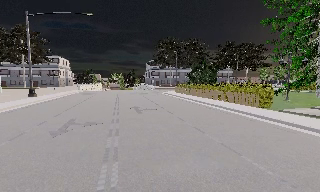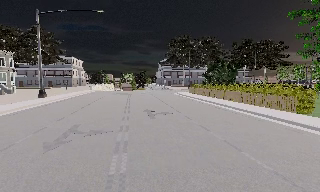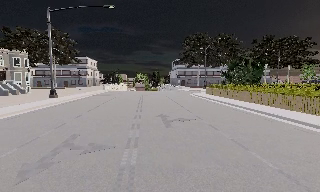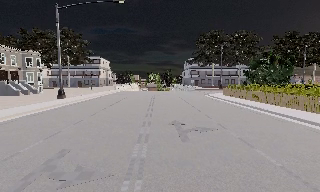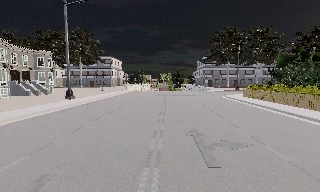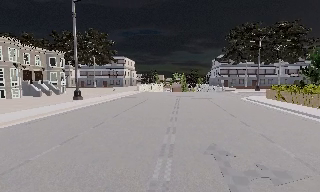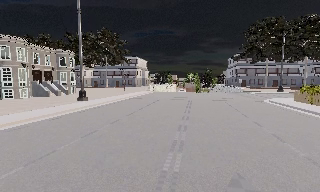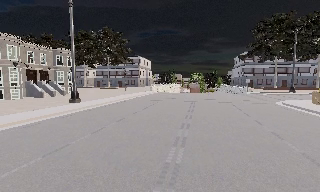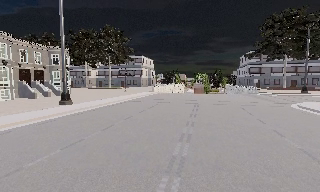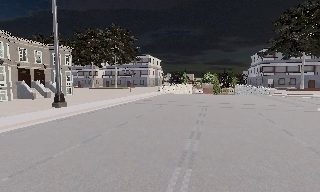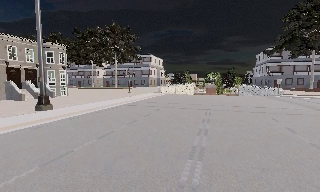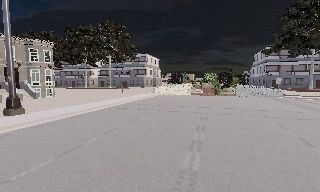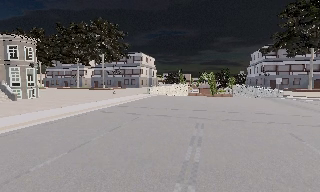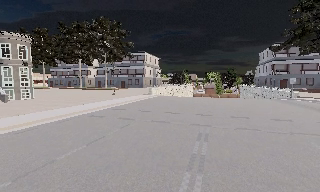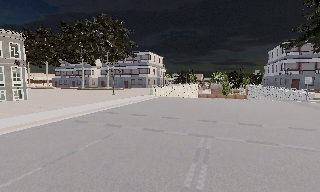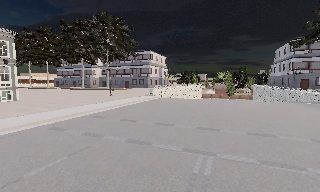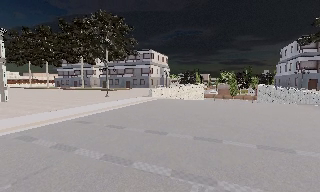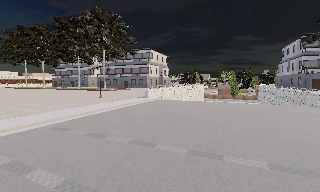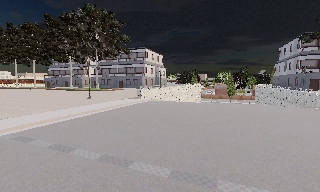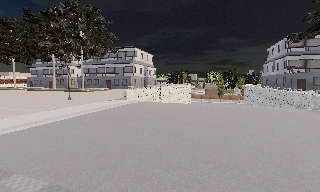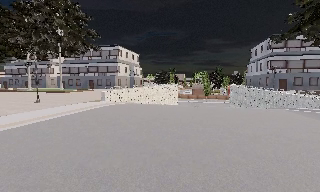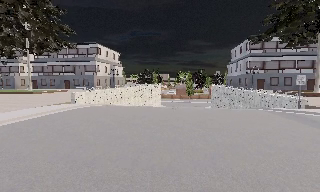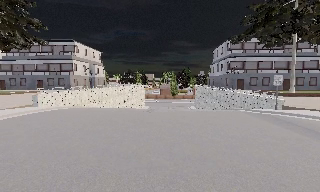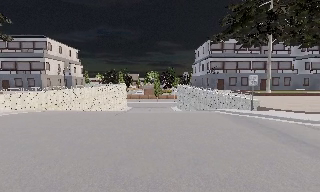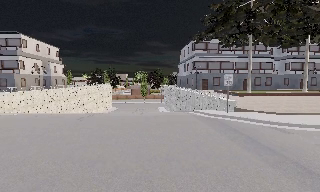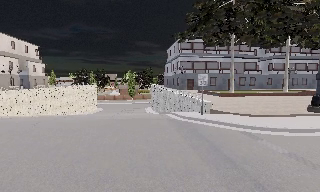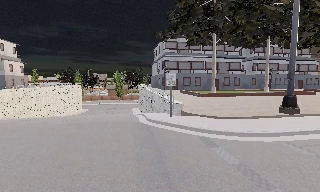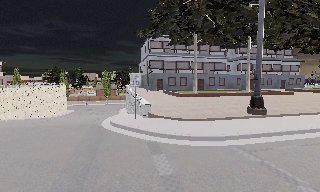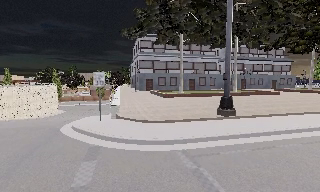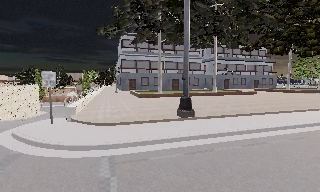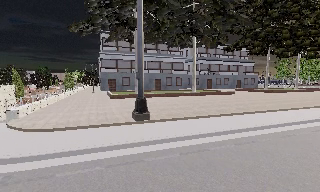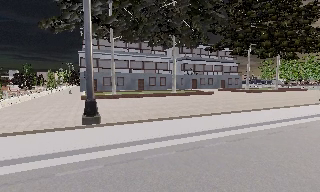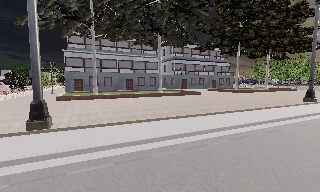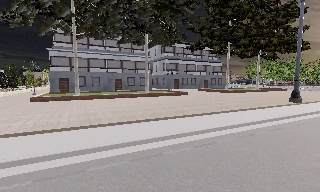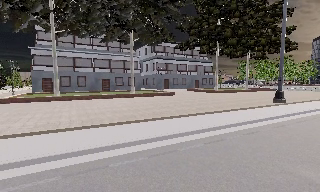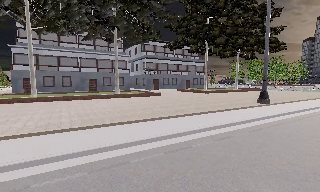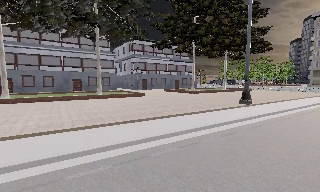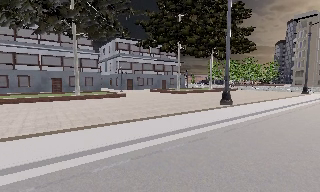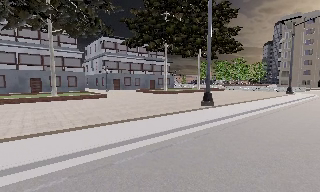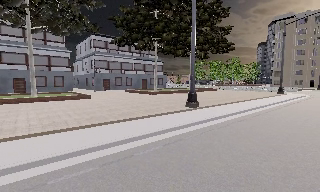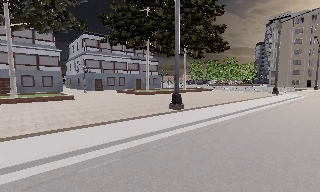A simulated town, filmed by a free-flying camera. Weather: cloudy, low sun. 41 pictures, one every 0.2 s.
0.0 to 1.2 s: The camera swings to its left by about 25 degrees, and the scene slides to the right. It travels forward, about 10 m, so what stands in front looms larger.
1.2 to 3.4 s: The camera pans to its left, which is counterclockwise from overhead, by about 10 degrees. It travels forward, about 17 m, so what stands in front looms larger.
3.4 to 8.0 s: The camera swings to its right by about 65 degrees, and the scene slides to the left. It travels to its right and forward, about 35 m, so close, fixed things drift to the left.
The film runs forward here.
